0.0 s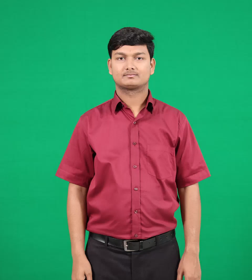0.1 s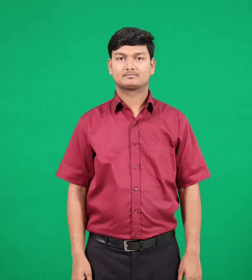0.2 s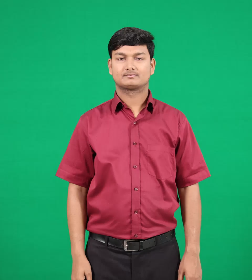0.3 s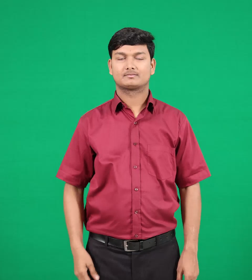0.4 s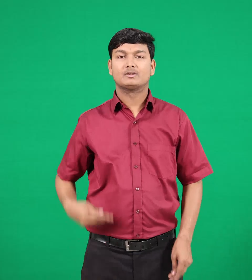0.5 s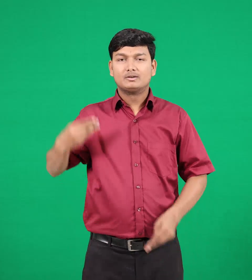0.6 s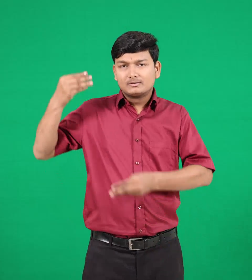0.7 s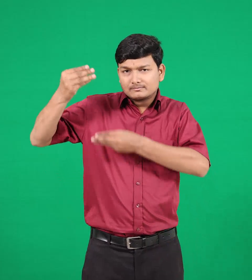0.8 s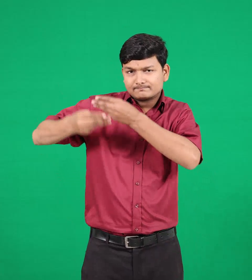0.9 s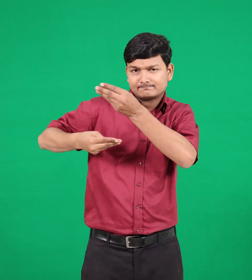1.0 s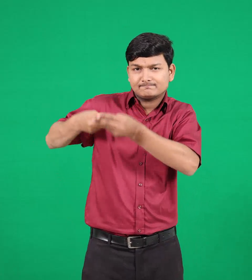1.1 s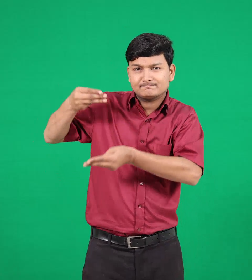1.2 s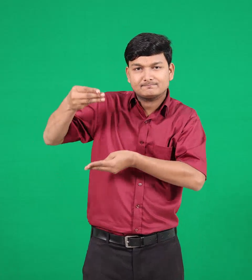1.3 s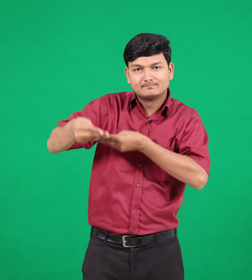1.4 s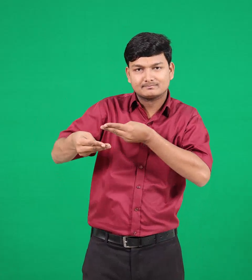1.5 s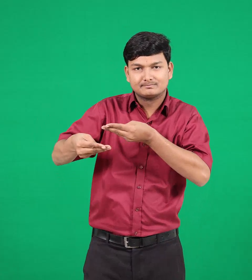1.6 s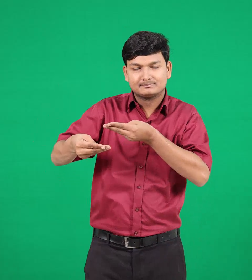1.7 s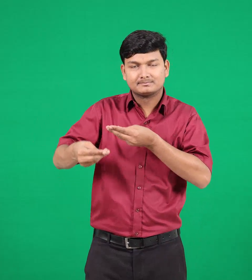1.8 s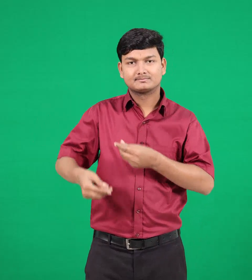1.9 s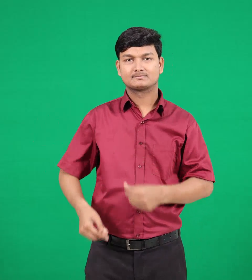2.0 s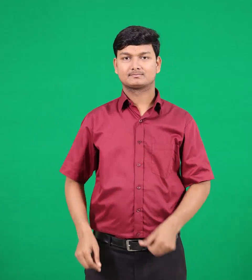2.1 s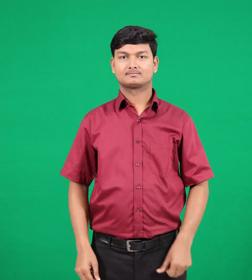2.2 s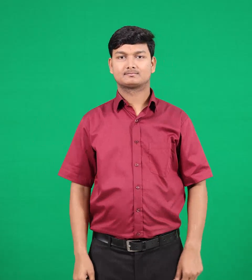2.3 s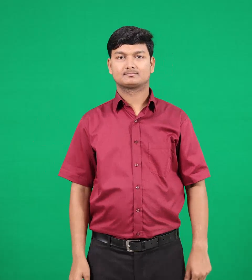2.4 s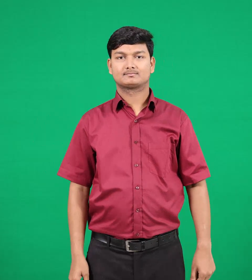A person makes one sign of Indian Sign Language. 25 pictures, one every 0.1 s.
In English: tradition
